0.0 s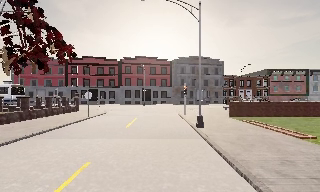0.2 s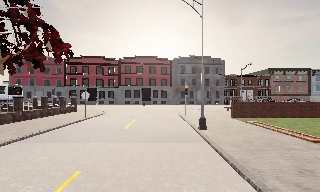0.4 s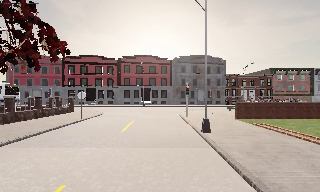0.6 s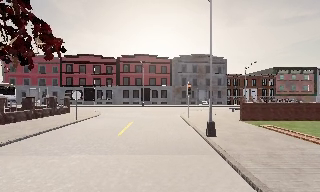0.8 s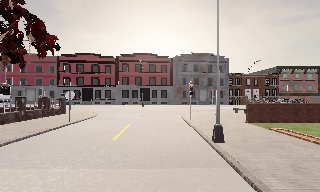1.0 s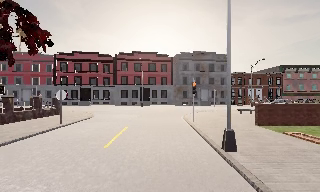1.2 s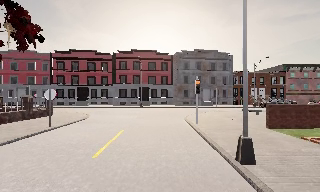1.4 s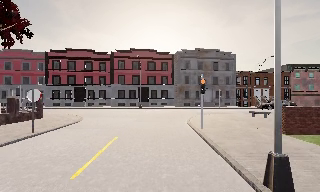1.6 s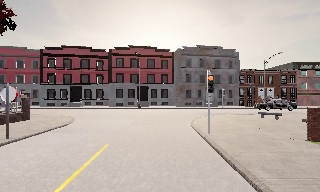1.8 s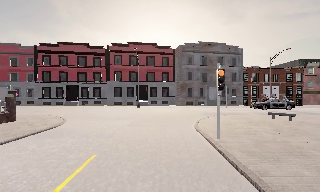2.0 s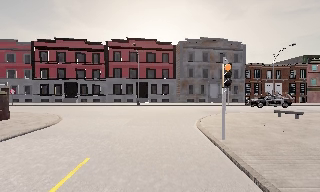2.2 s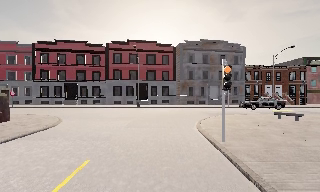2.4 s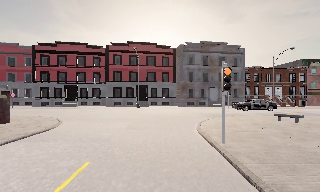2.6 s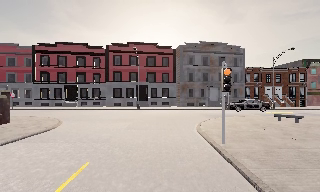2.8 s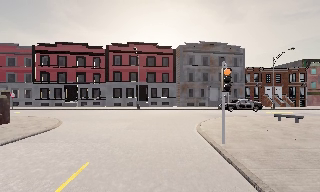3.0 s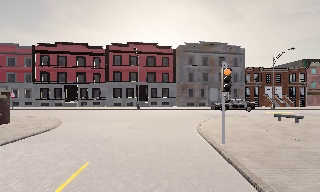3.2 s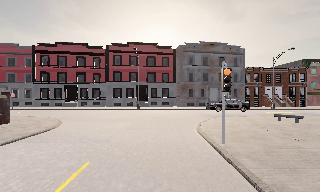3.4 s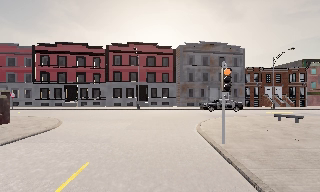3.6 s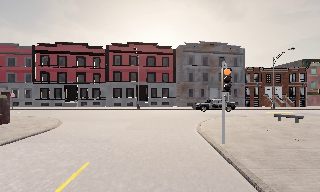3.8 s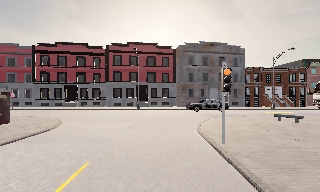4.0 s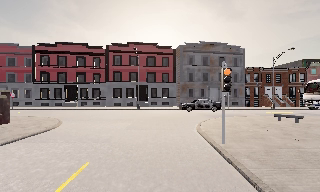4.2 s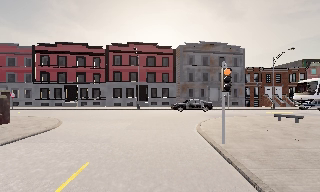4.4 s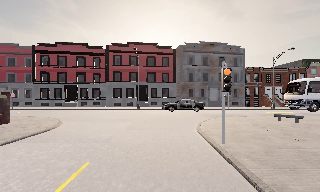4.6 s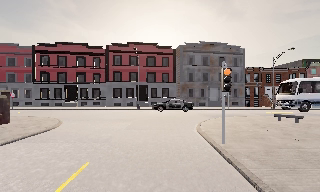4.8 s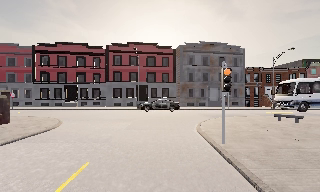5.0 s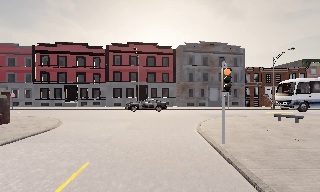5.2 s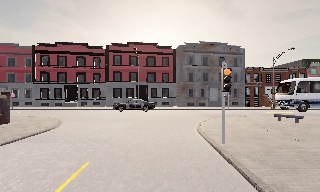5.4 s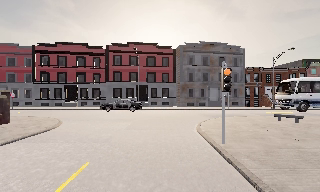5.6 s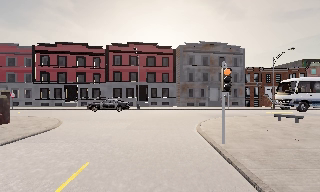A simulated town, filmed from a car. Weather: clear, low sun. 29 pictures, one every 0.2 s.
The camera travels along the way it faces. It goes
forward.
0.0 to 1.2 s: The camera travels forward, about 5 m, so what stands in front looms larger. It gains speed.
1.2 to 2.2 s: The camera travels forward, about 4.5 m, so what stands in front looms larger. It loses speed.
2.2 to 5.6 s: The camera keeps its place and its aim.
The film runs forward here.
